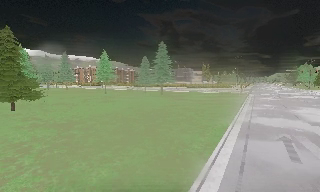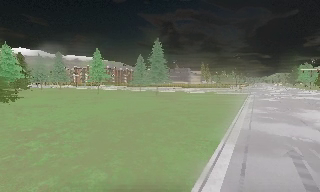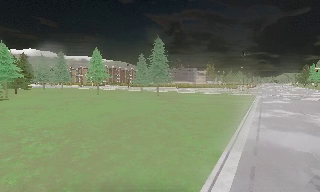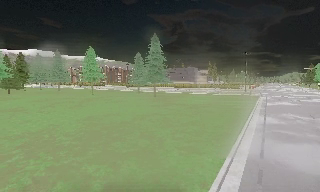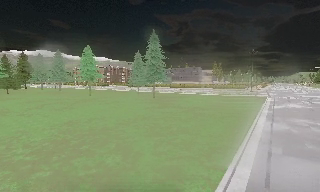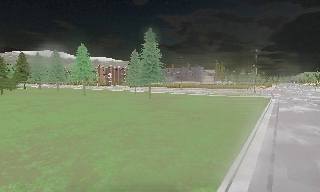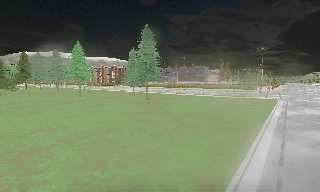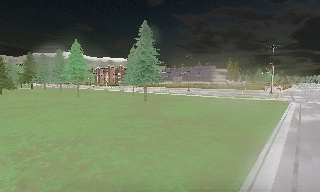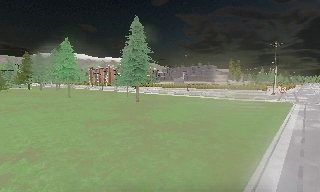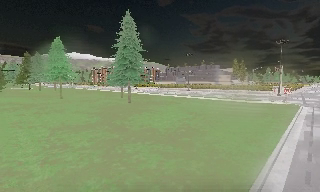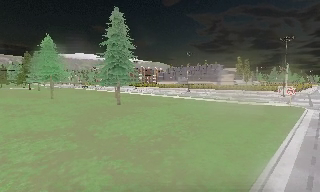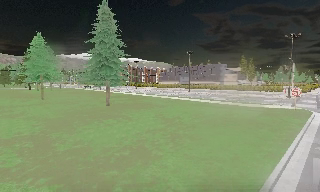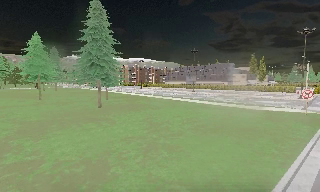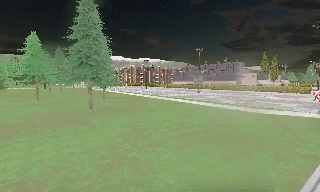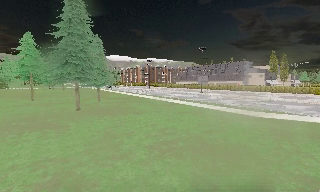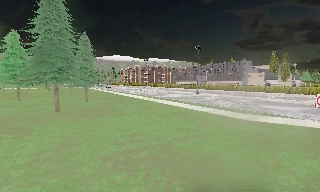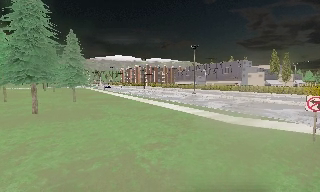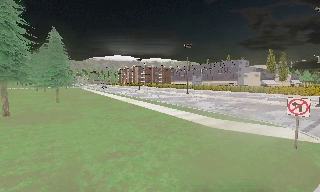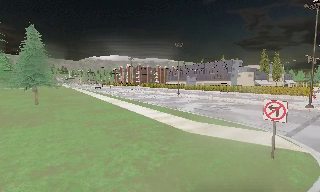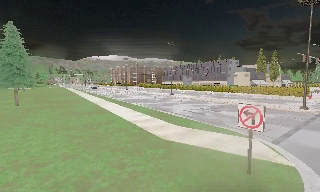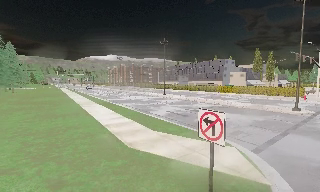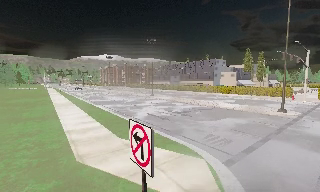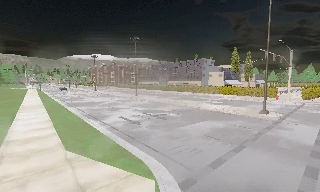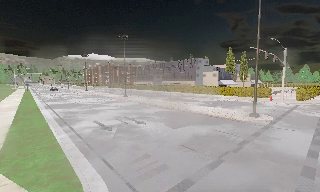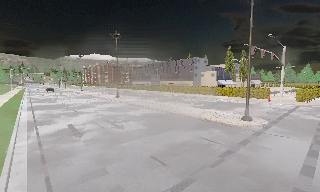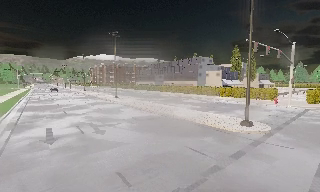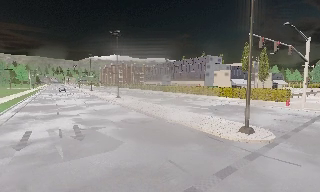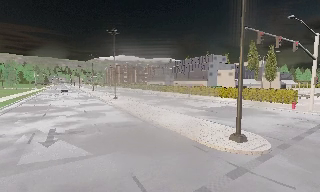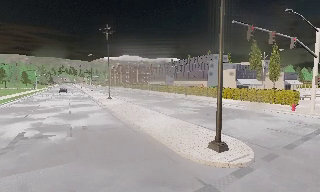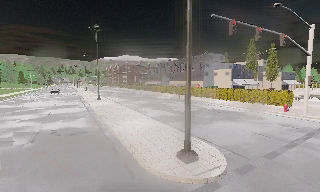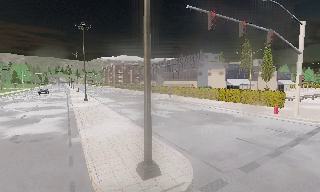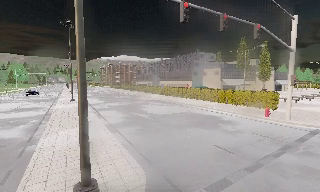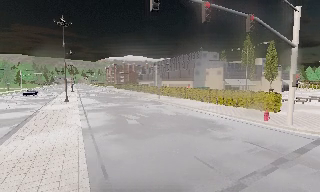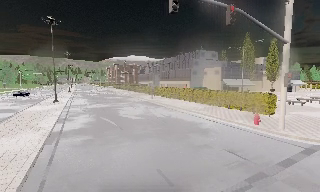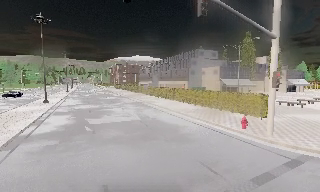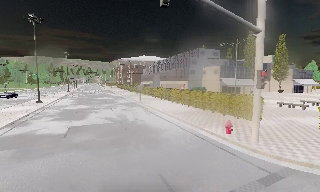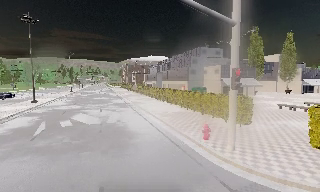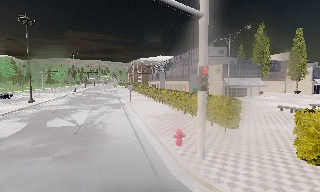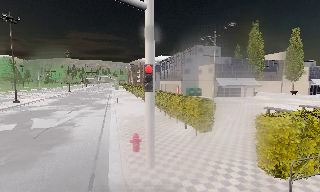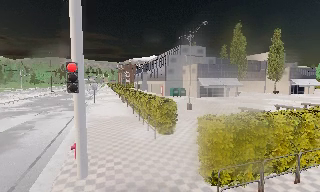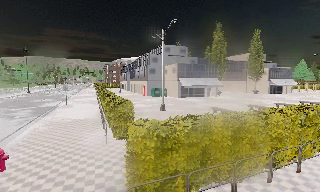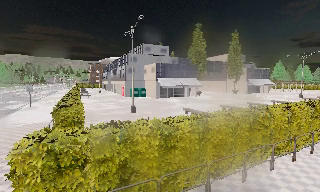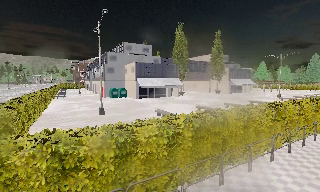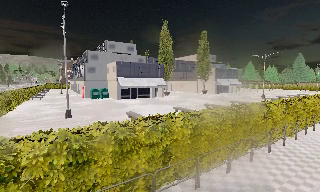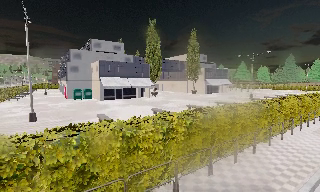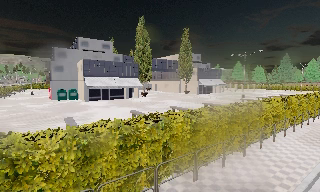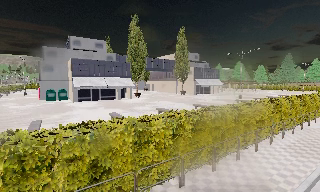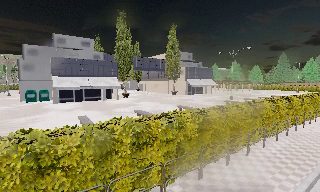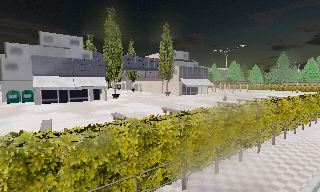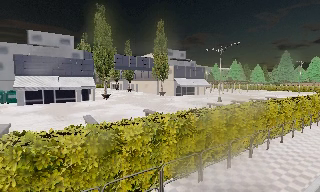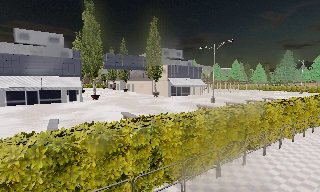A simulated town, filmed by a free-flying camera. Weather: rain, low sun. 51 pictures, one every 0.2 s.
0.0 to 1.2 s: The camera travels forward and to its right, about 13 m, so what stands in front looms larger.
1.2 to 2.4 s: The camera pans to its left, which is counterclockwise from overhead, by about 10 degrees. It travels forward and to its right, about 13 m, so what stands in front looms larger.
2.4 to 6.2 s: The camera travels to its right and forward, about 35 m, so close, fixed things drift to the left.
6.2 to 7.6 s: The camera pans to its left, which is counterclockwise from overhead, by about 15 degrees. It travels to its right and forward, about 14 m, so close, fixed things drift to the left.
7.6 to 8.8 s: The camera pans to its right, which is clockwise from overhead, by about 20 degrees. It travels to its right and forward, about 11 m, so close, fixed things drift to the left.
8.8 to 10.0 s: The camera travels to its right and forward, about 13 m, so close, fixed things drift to the left.
The film runs forward here.
